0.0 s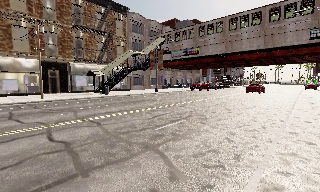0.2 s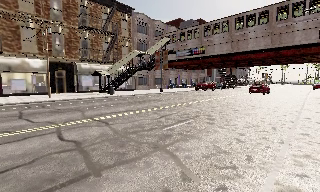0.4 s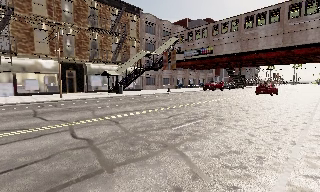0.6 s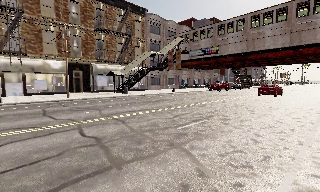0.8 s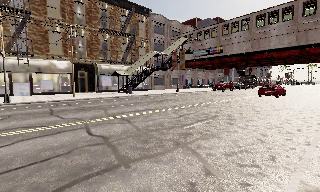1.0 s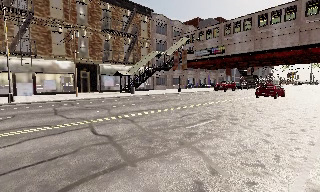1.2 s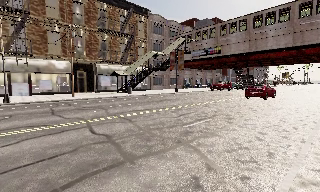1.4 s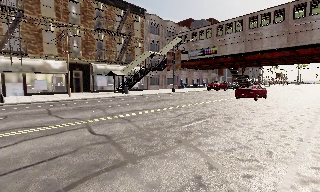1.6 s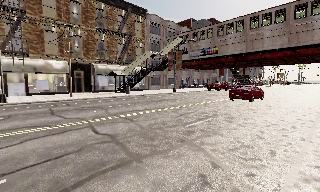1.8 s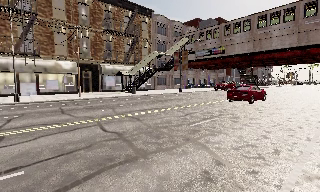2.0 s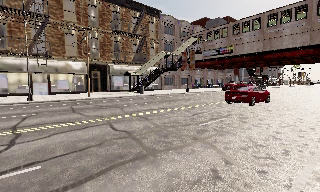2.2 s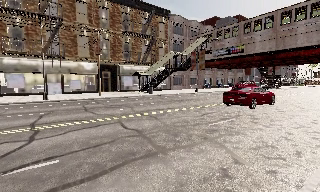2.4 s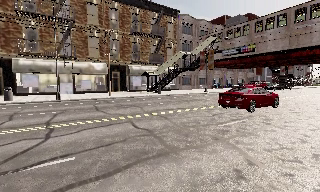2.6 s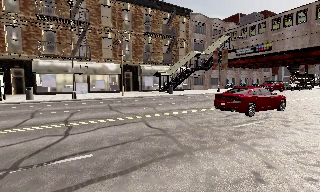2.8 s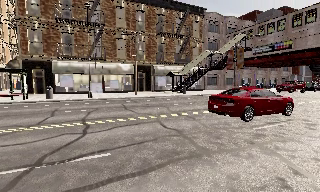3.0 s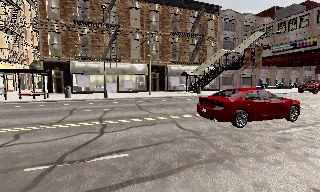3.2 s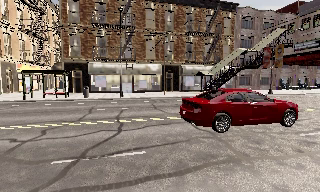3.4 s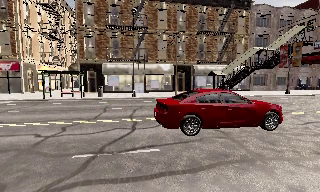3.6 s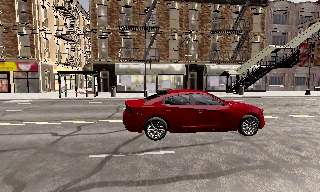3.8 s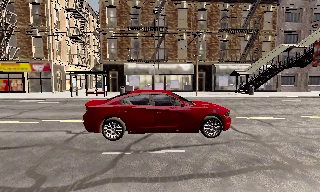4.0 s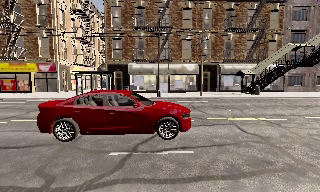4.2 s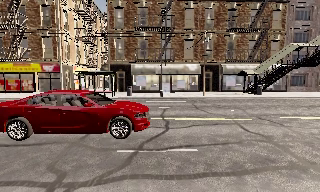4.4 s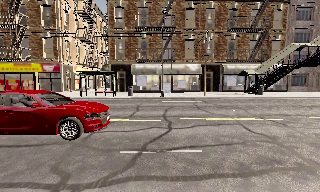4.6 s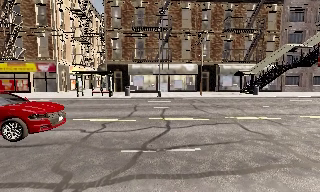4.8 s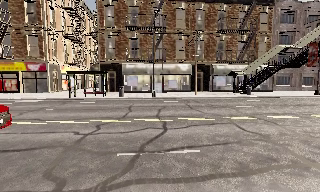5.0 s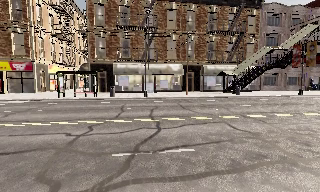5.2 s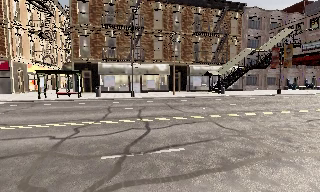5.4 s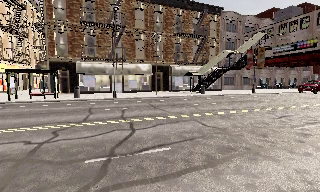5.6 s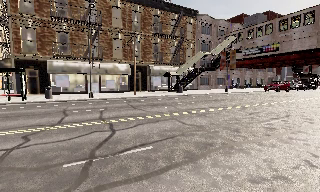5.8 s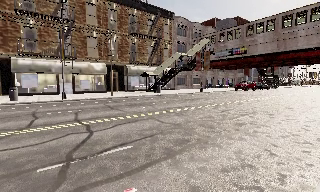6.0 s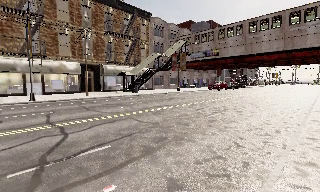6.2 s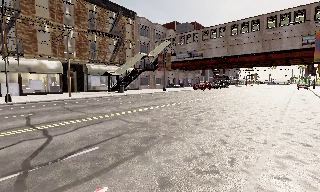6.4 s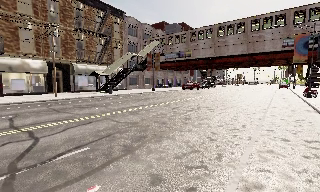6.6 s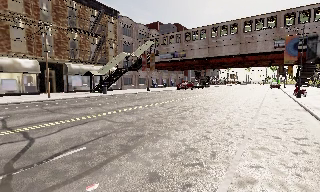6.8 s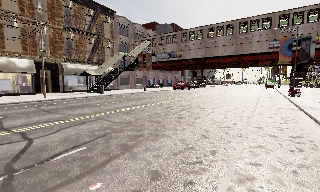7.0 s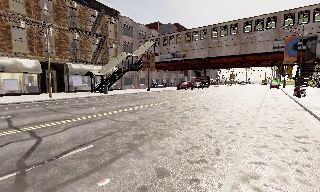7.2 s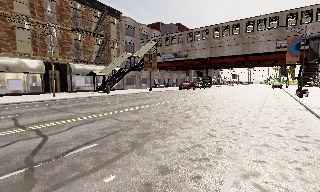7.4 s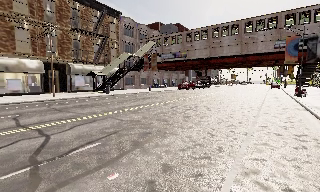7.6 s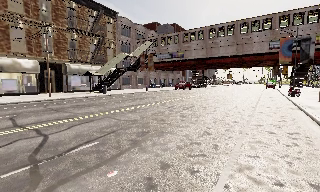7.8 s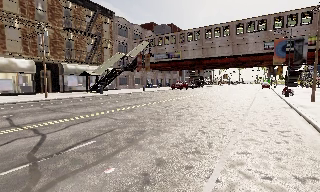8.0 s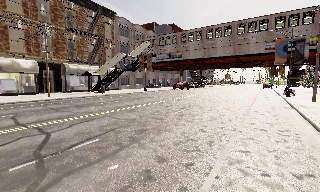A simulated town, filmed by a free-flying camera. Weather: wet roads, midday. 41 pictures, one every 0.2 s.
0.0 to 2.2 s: The scene slides to the right, as the camera pans about 15 degrees to its left. It travels backward and to its left, about 1 m, so what stands in front gets smaller.
2.2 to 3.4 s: The camera pans to its left, which is counterclockwise from overhead, by about 25 degrees. It travels to its left, about 0.5 m, so close, fixed things drift to the right.
3.4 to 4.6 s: The camera travels to its left, about 0.5 m, so close, fixed things drift to the right.
4.6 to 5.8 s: The camera swings to its right by about 35 degrees, and the scene slides to the left. It travels to its left, about 0.5 m.
5.8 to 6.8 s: The camera swings to its right by about 20 degrees, and the scene slides to the left.
6.8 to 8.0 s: The camera travels backward, about 0.5 m, so what stands in front gets smaller.
The film runs backward here.
